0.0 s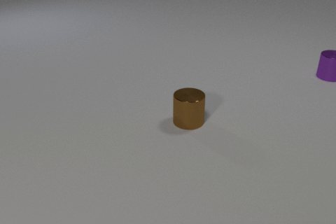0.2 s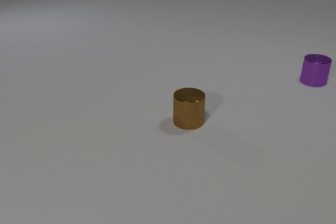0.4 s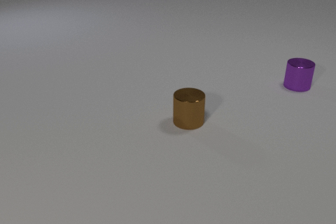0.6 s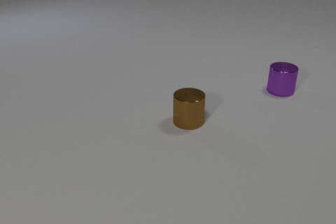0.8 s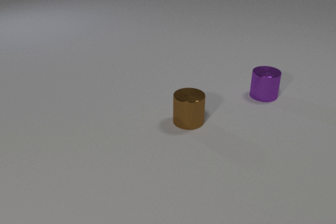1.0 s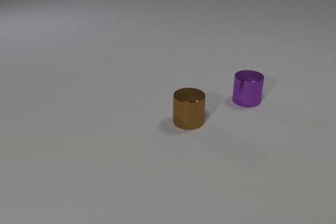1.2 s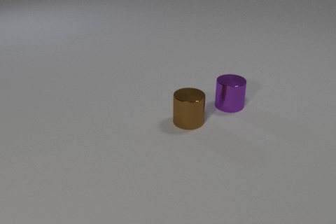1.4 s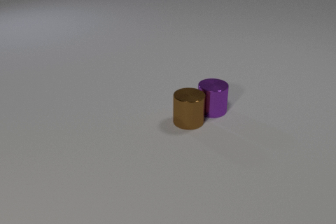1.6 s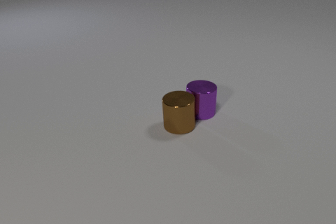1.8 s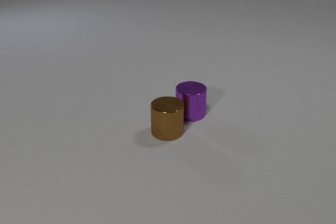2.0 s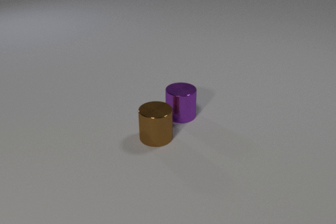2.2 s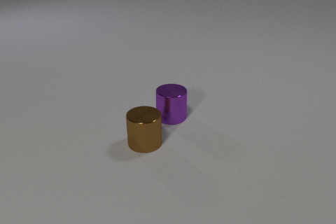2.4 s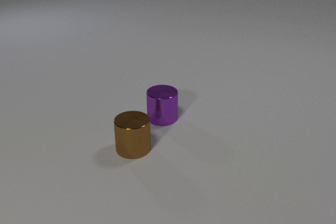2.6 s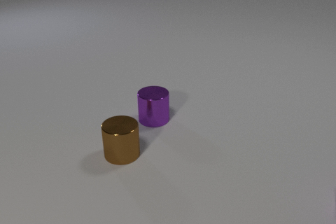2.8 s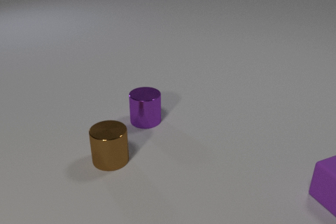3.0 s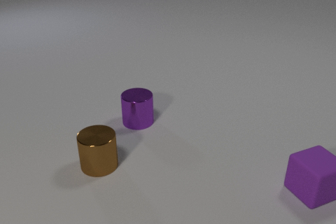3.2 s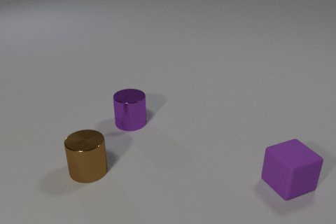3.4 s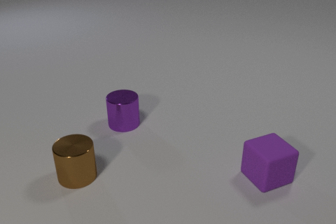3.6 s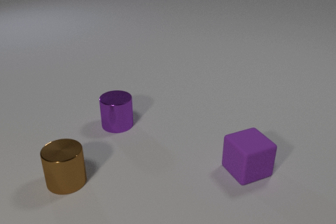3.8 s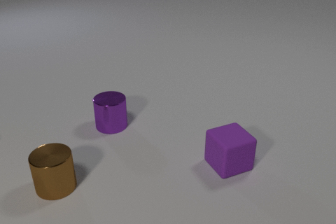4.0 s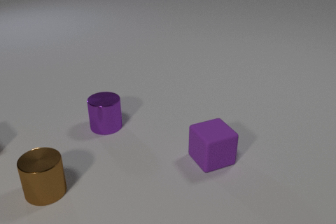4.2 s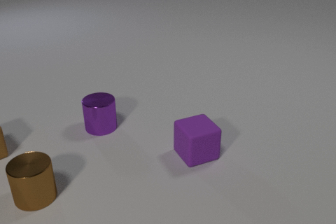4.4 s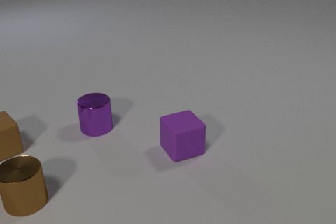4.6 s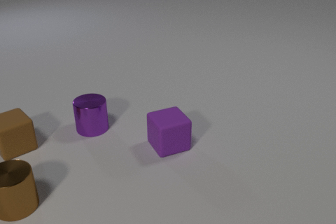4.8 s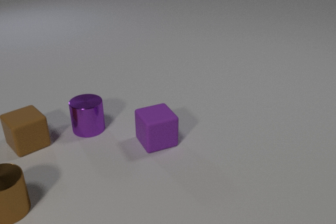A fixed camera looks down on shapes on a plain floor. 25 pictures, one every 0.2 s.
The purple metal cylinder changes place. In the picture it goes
to the left.
0.0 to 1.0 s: The purple metal cylinder slides toward the camera and to the left.
1.0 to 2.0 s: The purple metal cylinder slides to the left and toward the camera. The brown metal cylinder slides to the left and toward the camera. The purple metal cylinder and the brown metal cylinder collide.
2.0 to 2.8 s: The purple metal cylinder slides to the left. The brown metal cylinder slides to the left and toward the camera. The purple rubber cube comes in at the right edge, slides to the left.
2.8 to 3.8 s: The purple metal cylinder slides to the left. The brown metal cylinder slides to the left and toward the camera. The purple rubber cube slides to the left.
3.8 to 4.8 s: The purple metal cylinder slides to the left. The brown metal cylinder slides to the left. The brown rubber cube comes in at the left edge, slides to the right. The purple rubber cube slides to the left and away from the camera.
Are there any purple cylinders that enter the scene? no.
How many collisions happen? 1.
What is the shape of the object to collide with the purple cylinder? cylinder.
